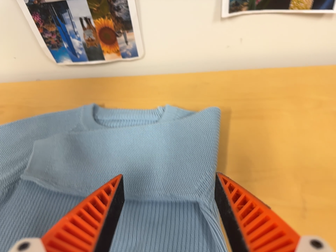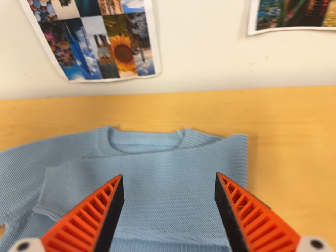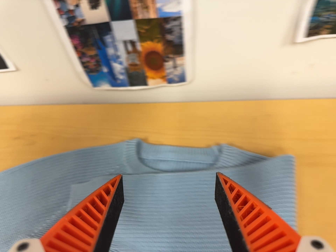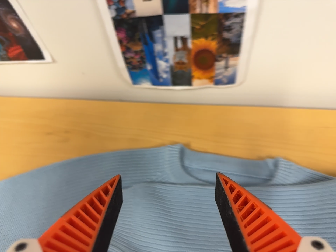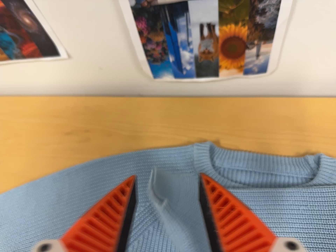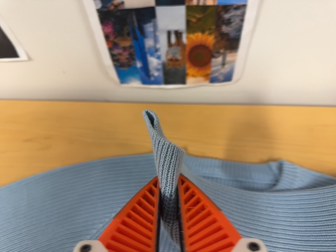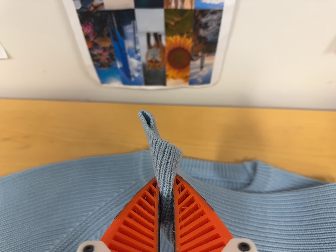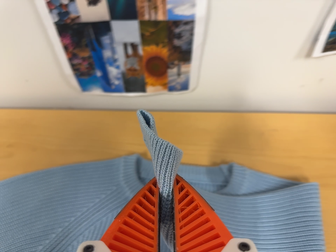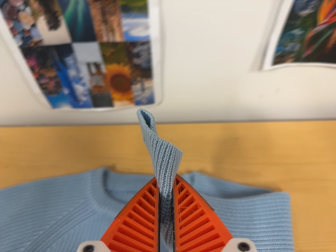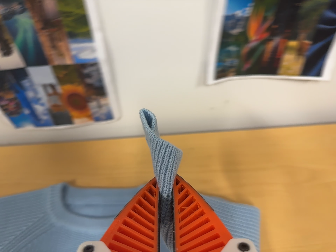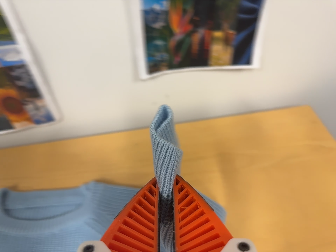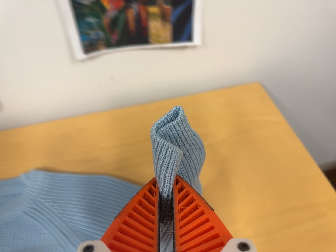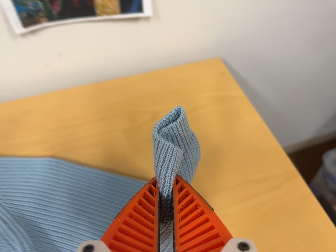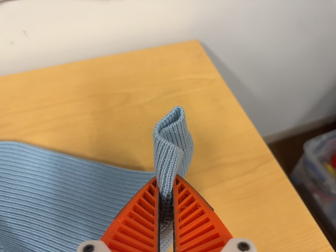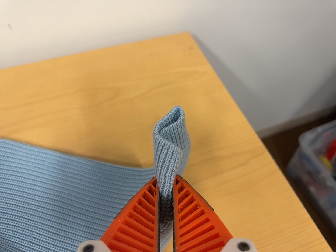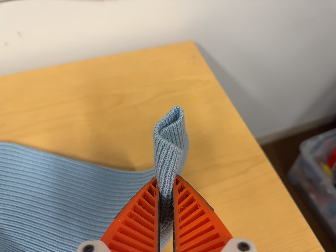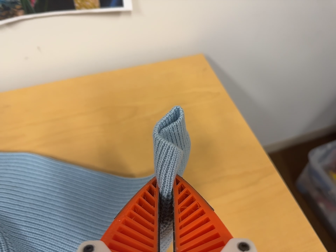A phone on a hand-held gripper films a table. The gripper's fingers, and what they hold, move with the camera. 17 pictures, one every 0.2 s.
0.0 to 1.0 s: The camera travels to its left, forward and toward the top of its view, about 24 cm, so close, fixed things drift to the right.
1.0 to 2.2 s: The camera swings to its right by about 15 degrees, and the scene slides to the left. It travels to its right, about 30 cm, so close, fixed things drift to the left. It rolls about its line of sight by about 15 degrees, and the scene rotates counterclockwise.
2.2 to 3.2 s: The camera travels to its right, about 9 cm, so close, fixed things drift to the left.
The film runs backward here.
